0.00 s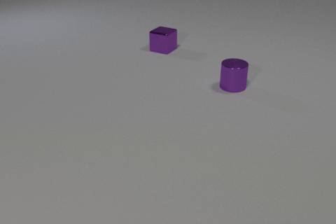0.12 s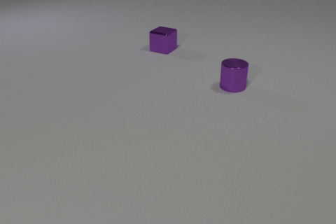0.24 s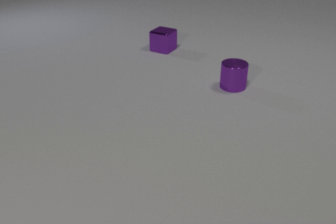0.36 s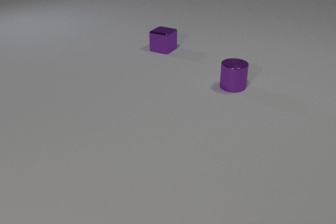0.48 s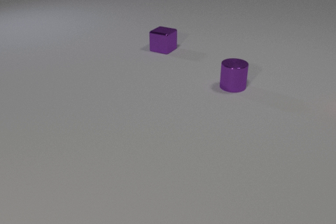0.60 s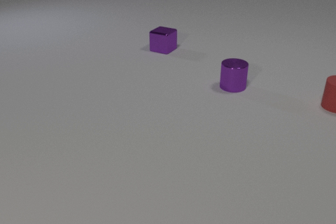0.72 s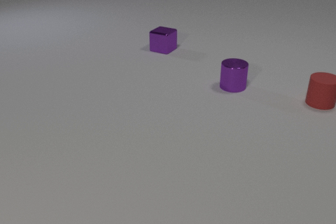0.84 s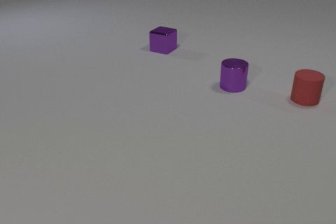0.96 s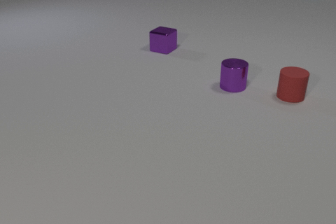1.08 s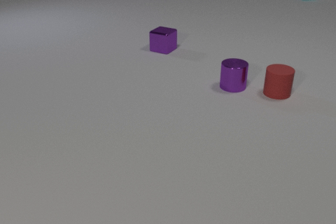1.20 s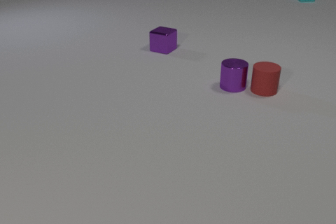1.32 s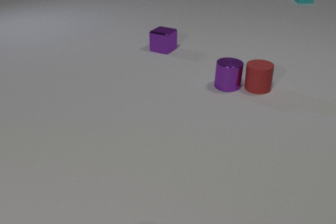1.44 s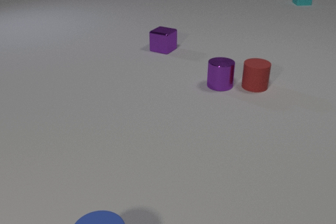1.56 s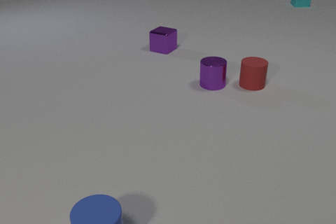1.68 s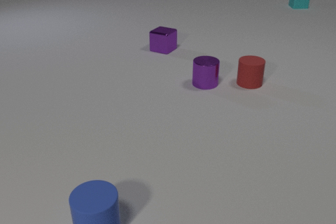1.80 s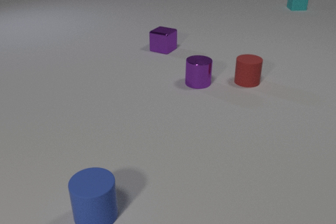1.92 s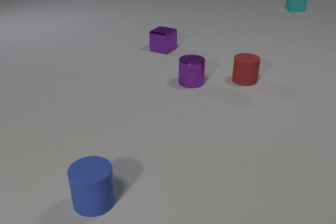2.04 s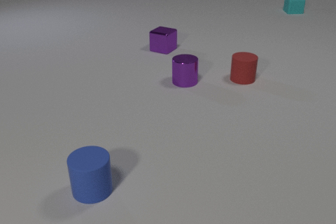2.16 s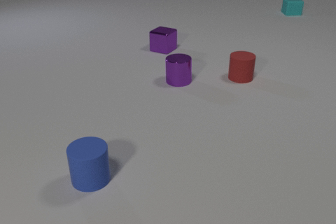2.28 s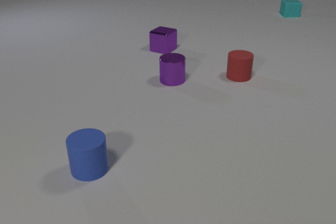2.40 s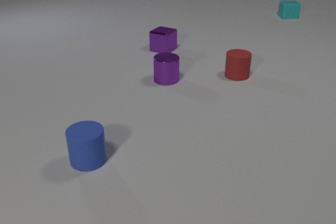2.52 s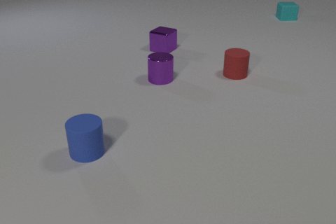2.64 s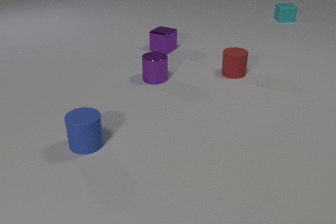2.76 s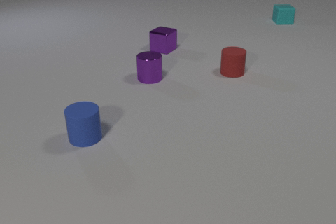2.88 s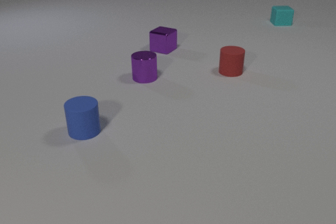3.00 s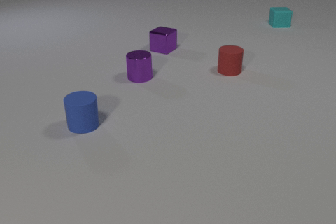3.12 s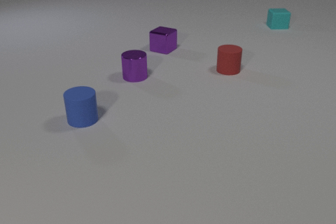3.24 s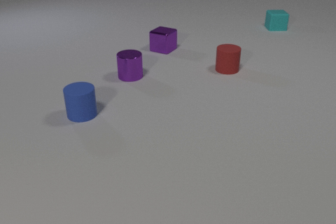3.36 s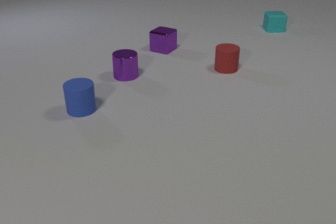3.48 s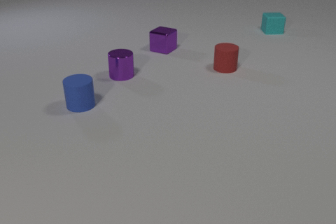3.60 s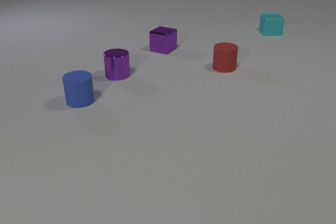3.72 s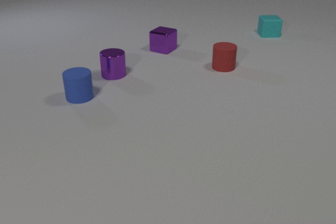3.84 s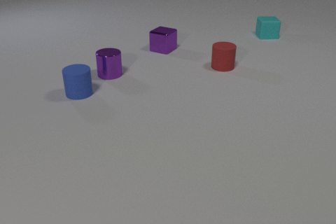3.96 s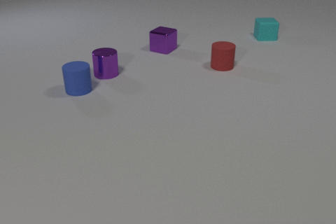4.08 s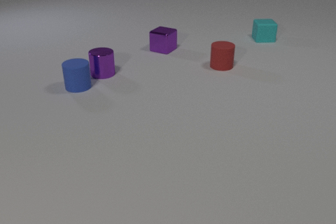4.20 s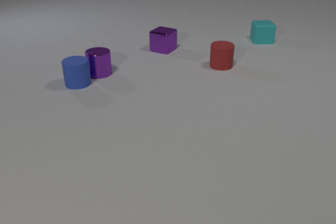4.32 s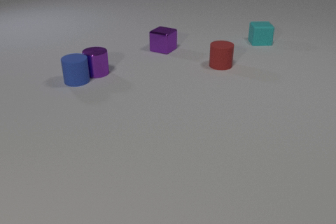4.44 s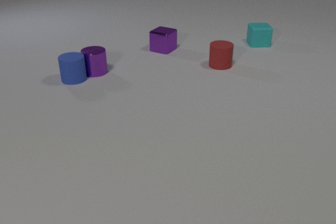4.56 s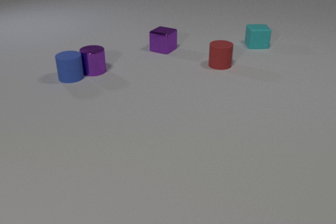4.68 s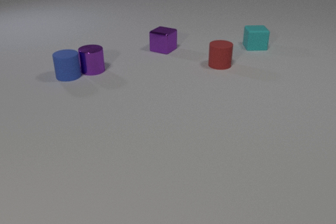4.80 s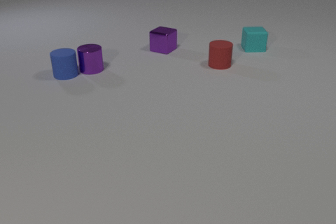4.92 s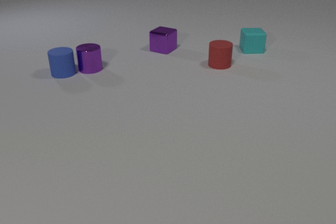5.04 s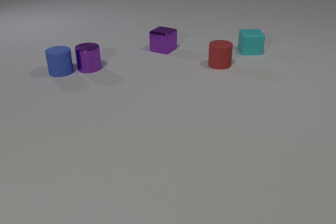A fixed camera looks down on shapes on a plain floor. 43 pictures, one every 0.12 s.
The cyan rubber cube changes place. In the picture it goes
toward the camera.
The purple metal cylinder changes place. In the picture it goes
to the left.
0.00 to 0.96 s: The red rubber cylinder comes in at the right edge, slides to the left. The cyan rubber cube comes in at the top edge, slides toward the camera.
0.96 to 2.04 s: The red rubber cylinder slides to the left and away from the camera. The purple metal cylinder slides to the left. The cyan rubber cube slides toward the camera. The blue rubber cylinder comes in at the bottom edge, slides away from the camera. The red rubber cylinder and the purple metal cylinder collide.
2.04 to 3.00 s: The red rubber cylinder slides away from the camera and to the left. The purple metal cylinder slides to the left. The cyan rubber cube slides toward the camera. The blue rubber cylinder slides away from the camera.
3.00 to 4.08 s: The red rubber cylinder slides away from the camera and to the left. The purple metal cylinder slides to the left. The cyan rubber cube slides toward the camera. The blue rubber cylinder slides away from the camera.
4.08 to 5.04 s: The purple metal cylinder slides away from the camera and to the left. The cyan rubber cube slides toward the camera. The blue rubber cylinder slides away from the camera and to the left. The purple metal cylinder and the blue rubber cylinder collide.
Are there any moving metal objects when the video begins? no.
What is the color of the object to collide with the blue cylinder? purple.
Are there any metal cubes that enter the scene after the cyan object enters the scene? no.
